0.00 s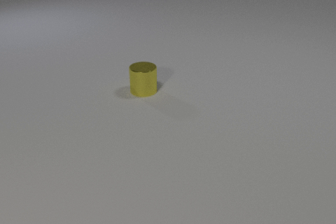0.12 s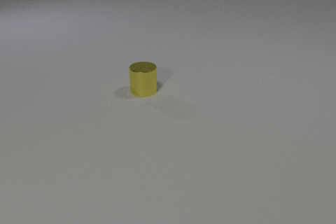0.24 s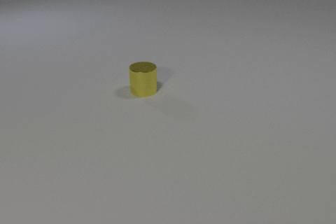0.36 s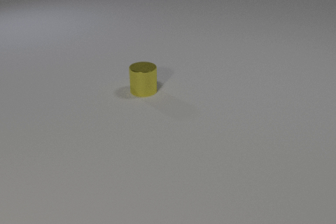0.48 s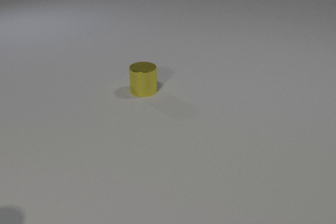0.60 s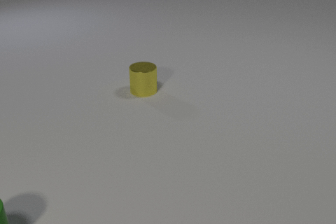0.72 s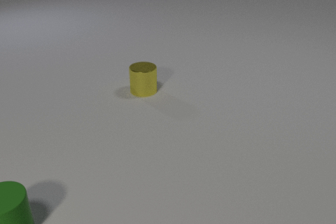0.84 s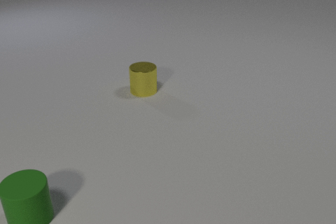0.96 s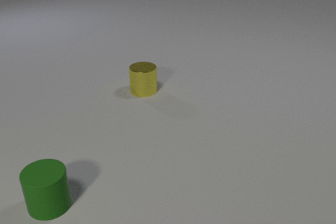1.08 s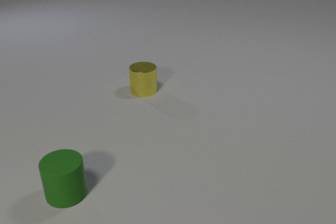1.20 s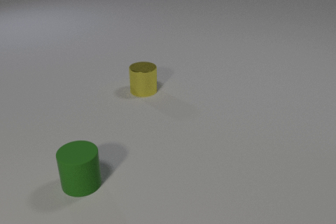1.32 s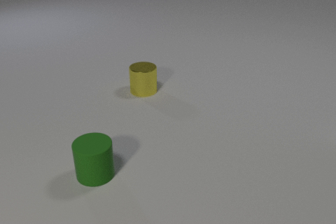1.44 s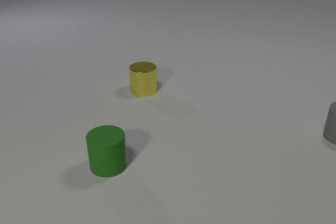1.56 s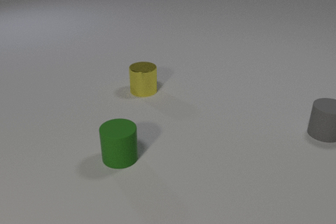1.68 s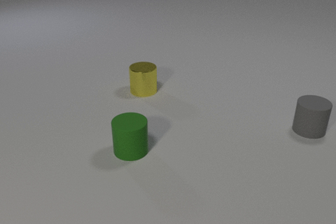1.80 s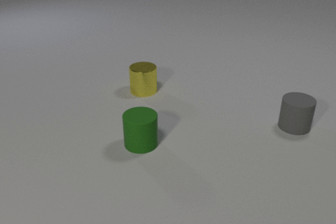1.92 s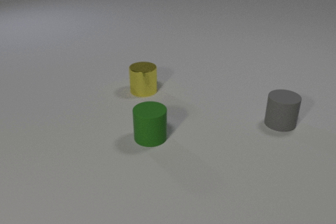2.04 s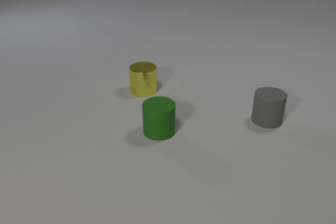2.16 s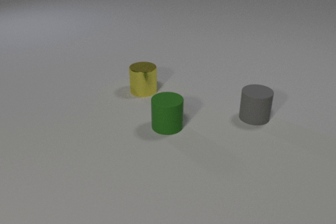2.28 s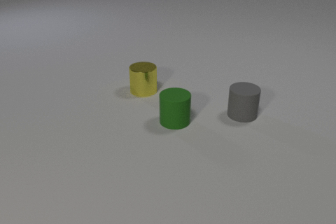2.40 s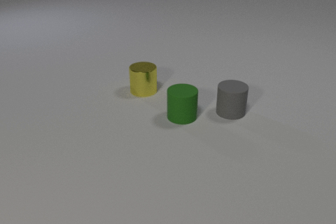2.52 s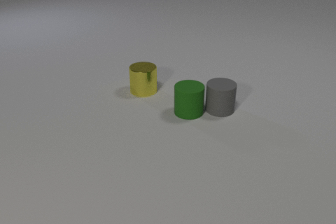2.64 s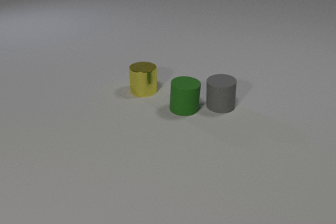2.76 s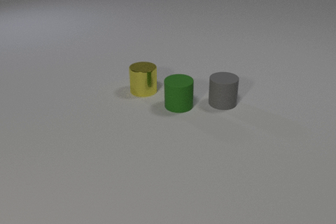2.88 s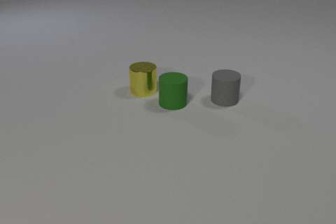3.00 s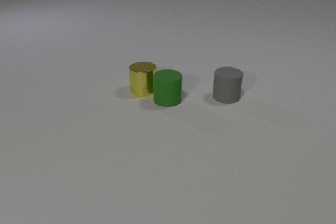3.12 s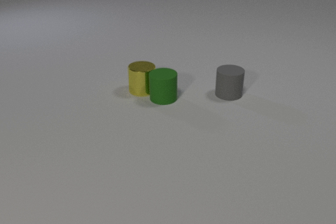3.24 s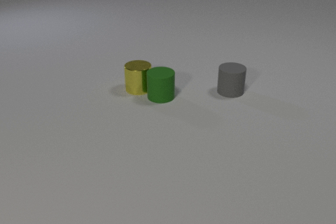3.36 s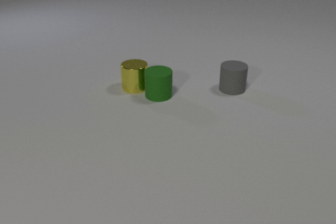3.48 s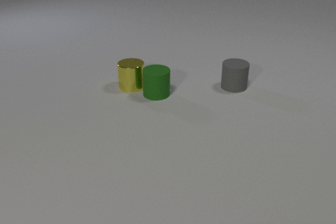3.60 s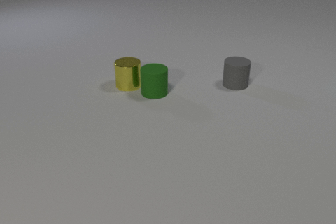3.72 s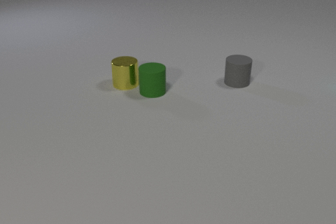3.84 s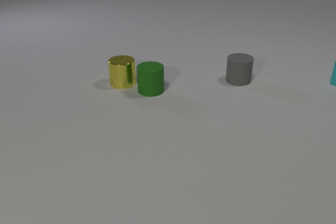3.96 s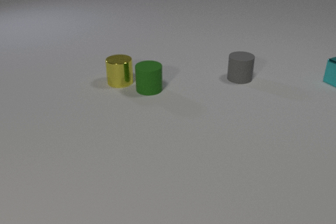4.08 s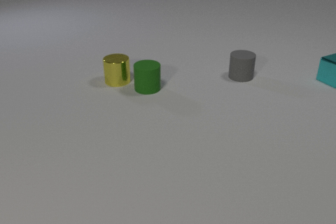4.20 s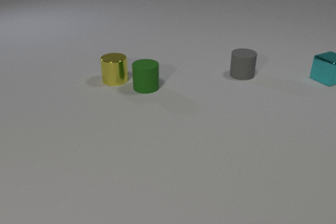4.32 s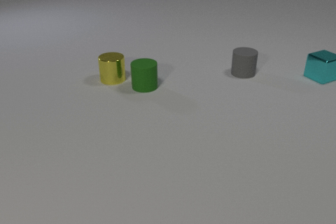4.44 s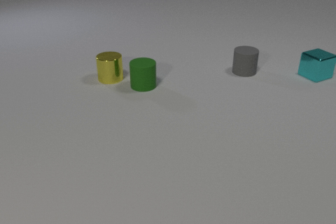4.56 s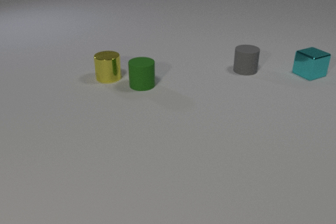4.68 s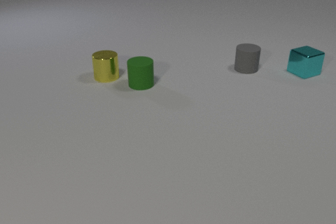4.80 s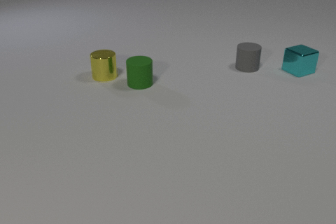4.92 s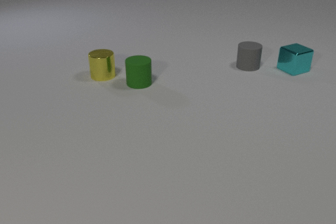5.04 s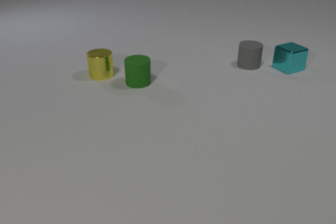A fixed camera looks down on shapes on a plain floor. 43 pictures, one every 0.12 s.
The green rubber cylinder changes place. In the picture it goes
away from the camera.
0.00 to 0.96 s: The green rubber cylinder comes in at the left edge, slides to the right and away from the camera.
0.96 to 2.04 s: The green rubber cylinder slides to the right and away from the camera. The gray rubber cylinder comes in at the right edge, slides to the left.
2.04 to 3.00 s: The green rubber cylinder slides away from the camera. The gray rubber cylinder slides to the left and away from the camera. The green rubber cylinder and the gray rubber cylinder collide.
3.00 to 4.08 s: The green rubber cylinder slides away from the camera and to the left. The gray rubber cylinder slides away from the camera. The yellow metal cylinder slides to the left and away from the camera. The cyan metal cube comes in at the right edge, slides to the left. The green rubber cylinder and the yellow metal cylinder collide.
4.08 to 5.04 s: The green rubber cylinder slides away from the camera and to the left. The gray rubber cylinder slides away from the camera. The yellow metal cylinder slides away from the camera and to the left. The cyan metal cube slides to the left.
What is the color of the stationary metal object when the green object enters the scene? yellow.
How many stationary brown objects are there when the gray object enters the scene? 0.
Are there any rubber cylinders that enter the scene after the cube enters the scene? no.
